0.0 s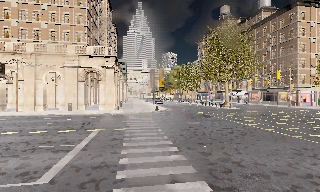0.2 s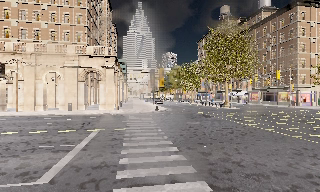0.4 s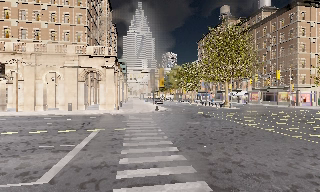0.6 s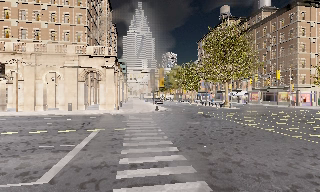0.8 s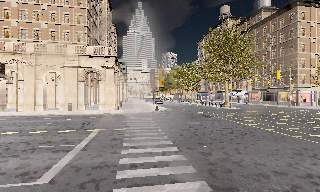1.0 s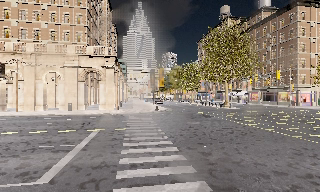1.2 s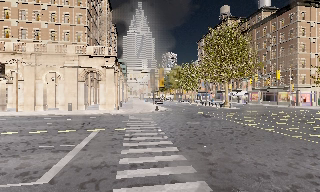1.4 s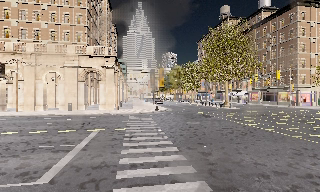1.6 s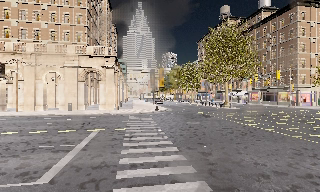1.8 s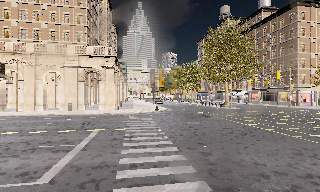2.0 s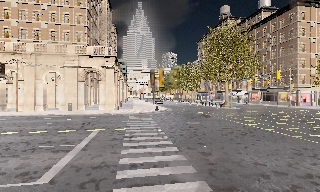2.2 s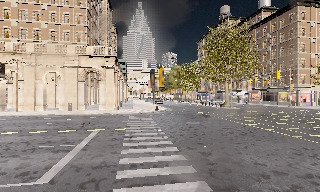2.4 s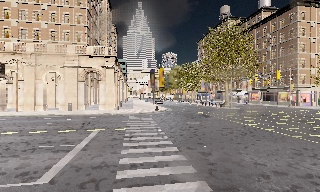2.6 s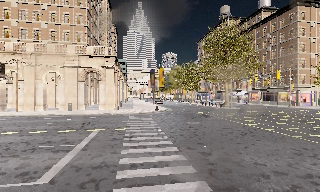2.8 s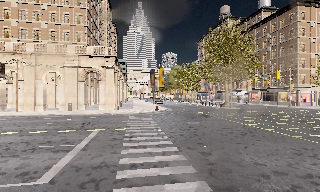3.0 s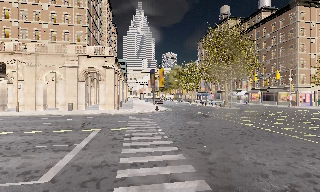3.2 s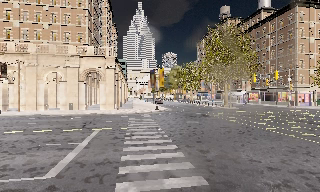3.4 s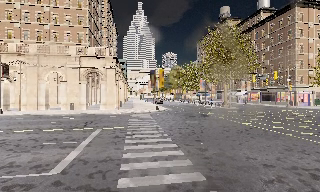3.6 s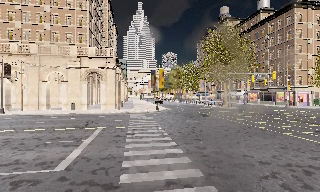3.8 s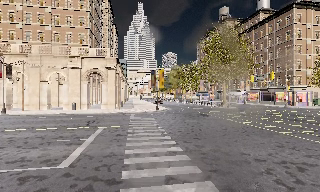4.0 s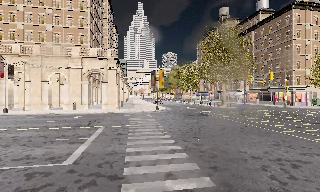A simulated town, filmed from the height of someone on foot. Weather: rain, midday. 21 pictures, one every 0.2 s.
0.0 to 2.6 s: The camera keeps its place and its aim.
2.6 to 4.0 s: The camera travels backward, about 1 m, so what stands in front gets smaller. It gains speed.
The film runs backward here.
